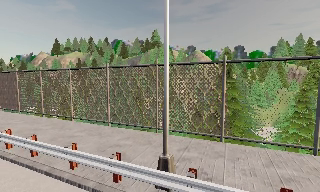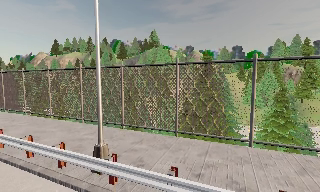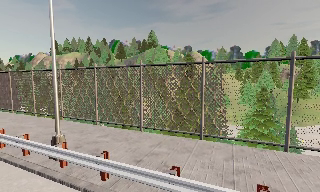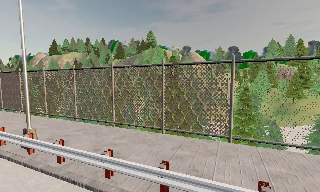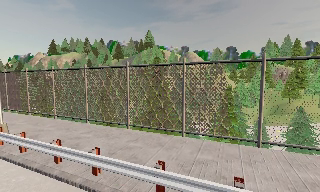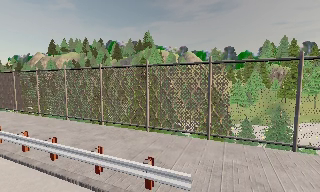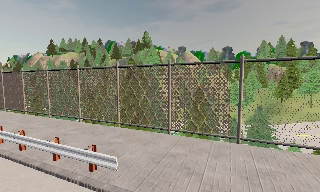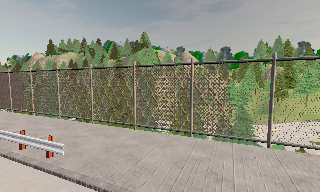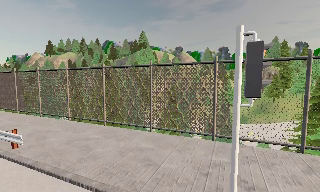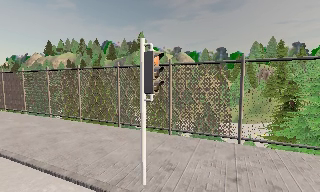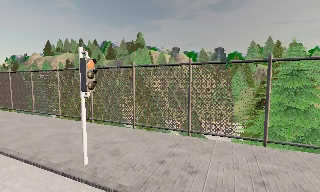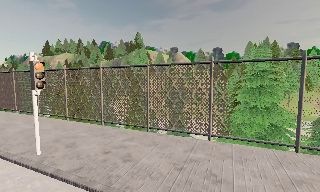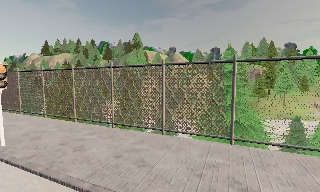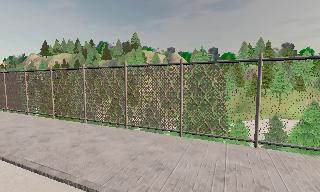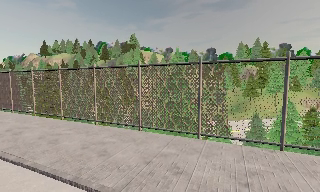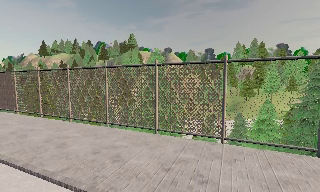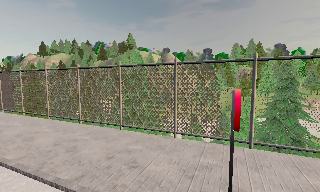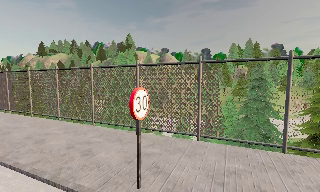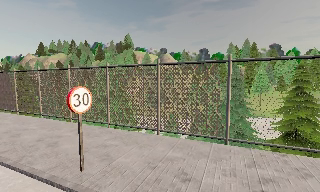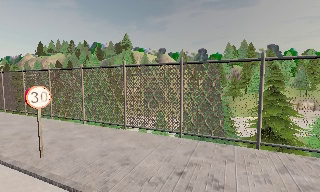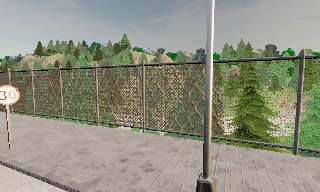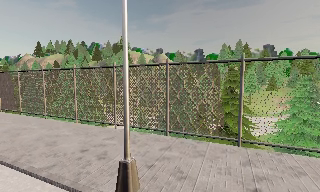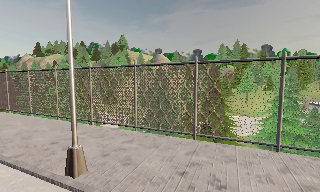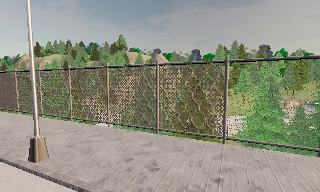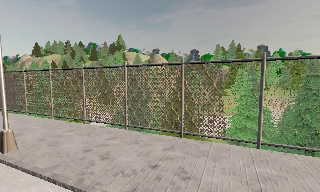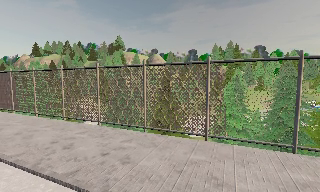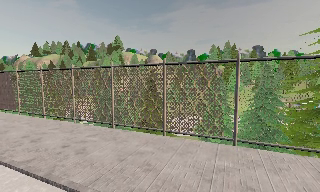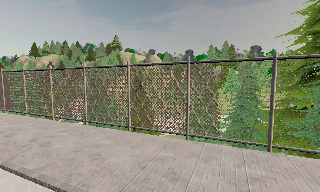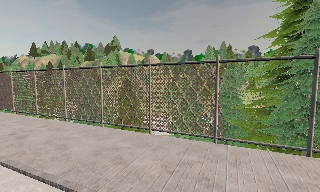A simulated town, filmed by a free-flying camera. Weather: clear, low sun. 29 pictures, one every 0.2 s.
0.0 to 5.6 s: The camera travels to its right and backward, about 50 m, so close, fixed things drift to the left.
The film runs backward here.
